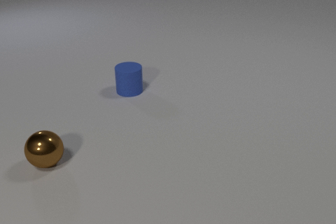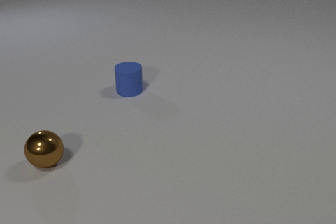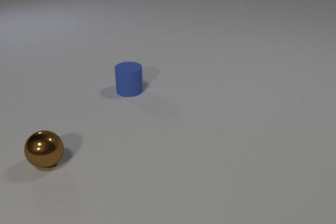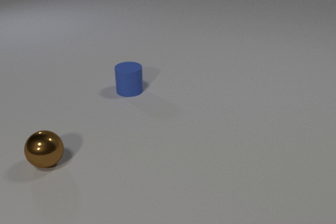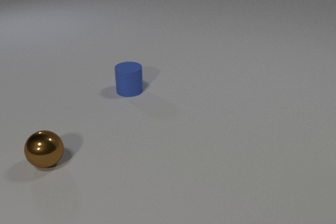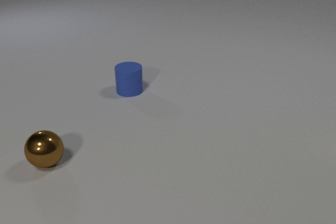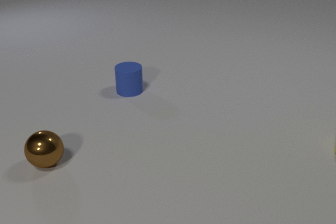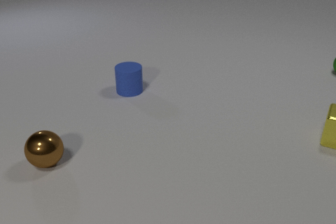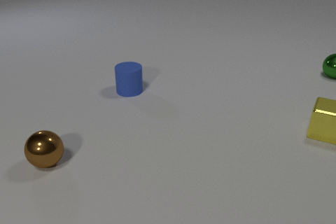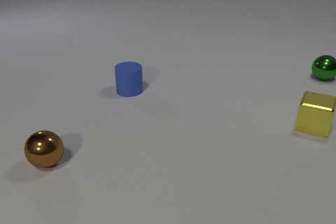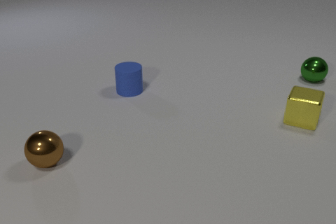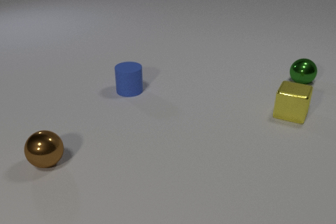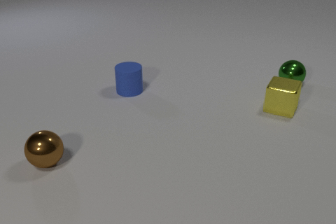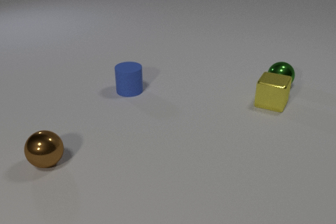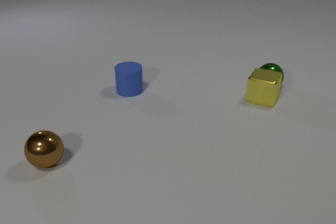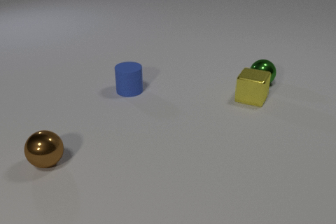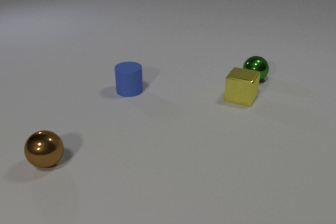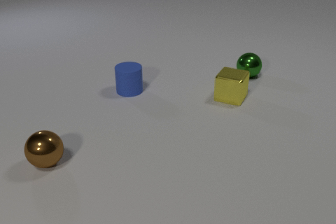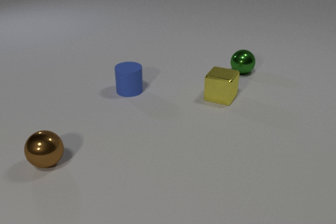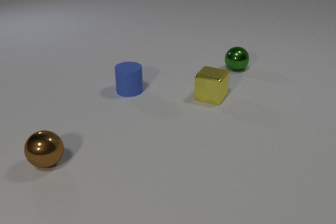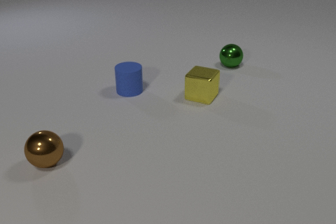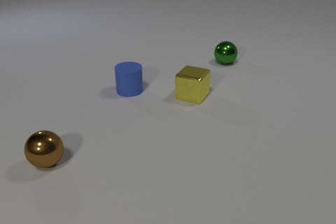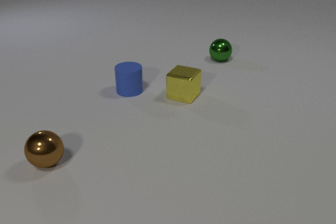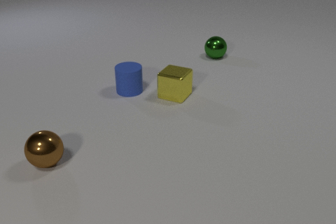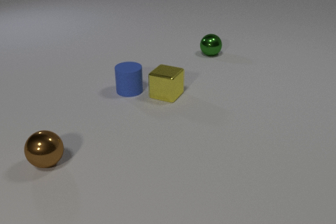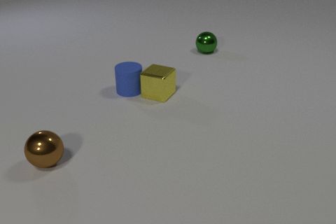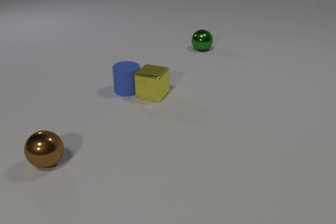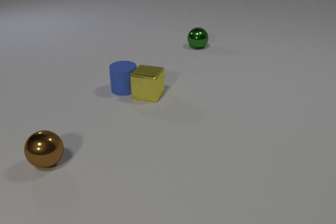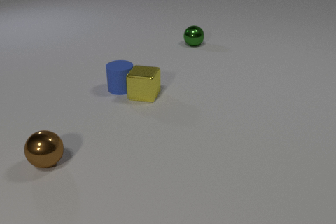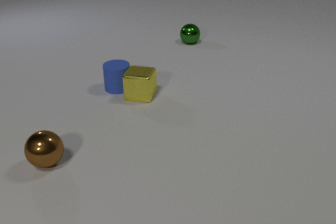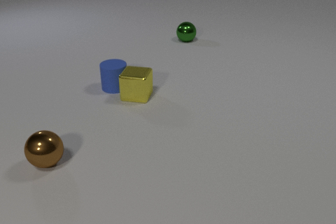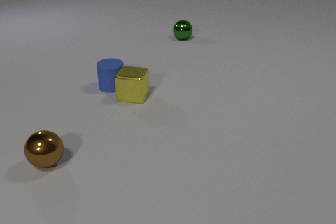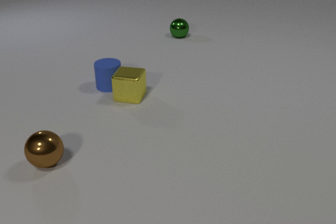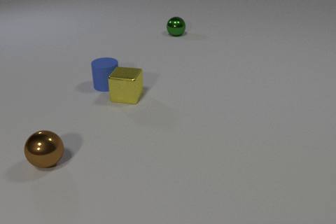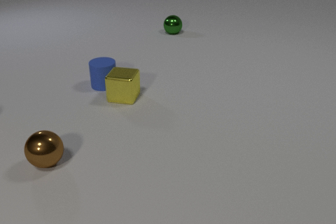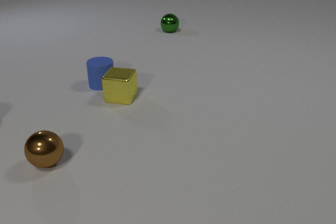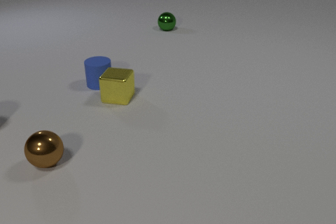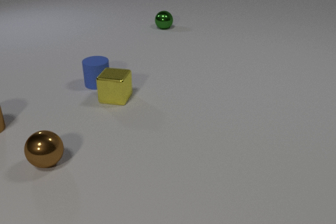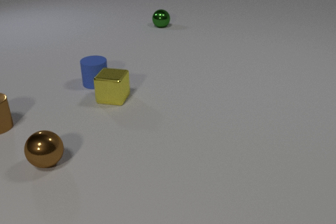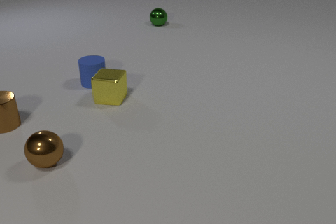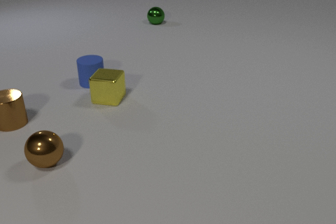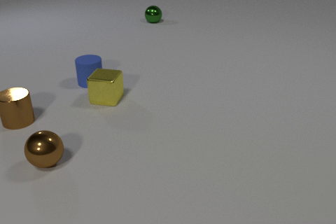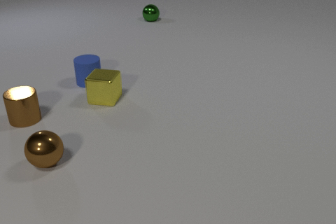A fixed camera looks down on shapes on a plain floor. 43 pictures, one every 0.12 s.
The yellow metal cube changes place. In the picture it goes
to the left.
0.00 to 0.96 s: The yellow metal cube comes in at the right edge, slides to the left and away from the camera. The green metal sphere comes in at the right edge, rolls to the left and toward the camera.
0.96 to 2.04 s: The yellow metal cube slides to the left and away from the camera. The green metal sphere rolls to the left. The yellow metal cube and the green metal sphere collide.
2.04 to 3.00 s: The yellow metal cube slides to the left. The green metal sphere rolls away from the camera and to the left.
3.00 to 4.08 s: The yellow metal cube slides to the left. The green metal sphere rolls away from the camera and to the left. The blue rubber cylinder slides to the left and away from the camera. The yellow metal cube and the blue rubber cylinder collide.
4.08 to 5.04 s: The yellow metal cube slides to the left. The green metal sphere rolls away from the camera and to the left. The blue rubber cylinder slides to the left and away from the camera. The brown metal cylinder comes in at the left edge, slides to the right.
Are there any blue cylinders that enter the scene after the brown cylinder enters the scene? no.
How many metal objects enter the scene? 3.
Are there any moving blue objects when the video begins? no.
